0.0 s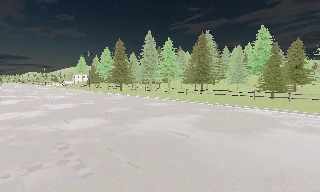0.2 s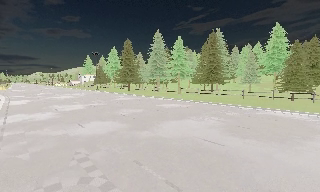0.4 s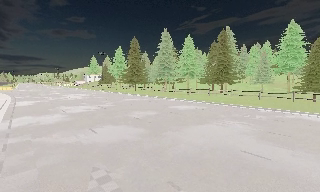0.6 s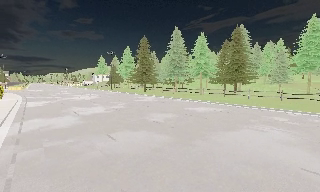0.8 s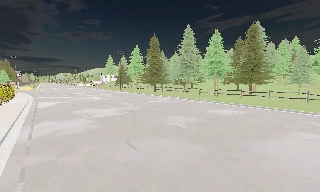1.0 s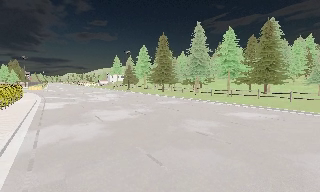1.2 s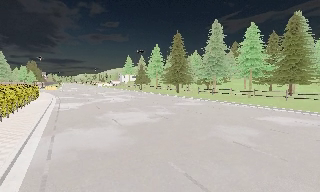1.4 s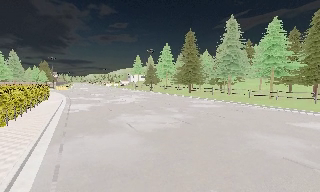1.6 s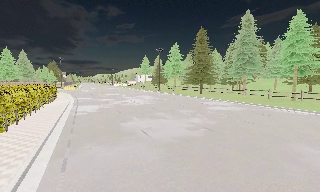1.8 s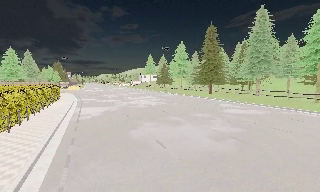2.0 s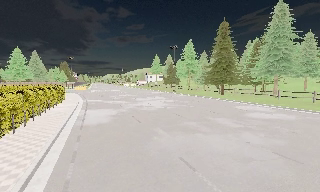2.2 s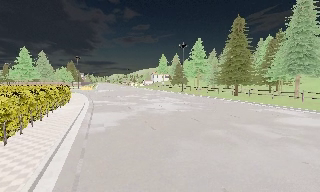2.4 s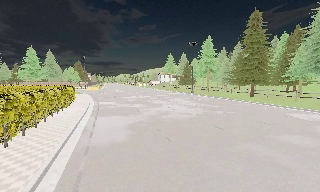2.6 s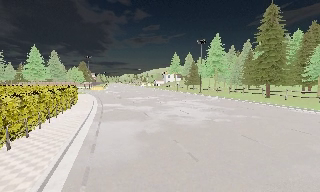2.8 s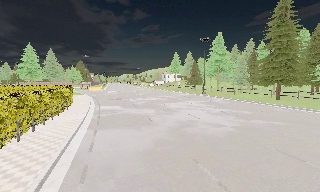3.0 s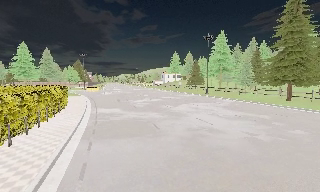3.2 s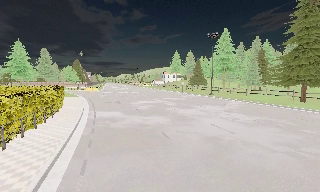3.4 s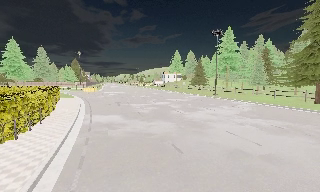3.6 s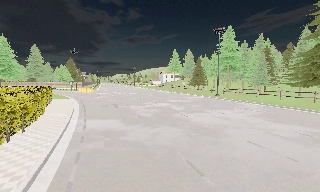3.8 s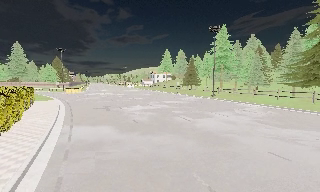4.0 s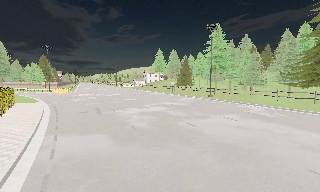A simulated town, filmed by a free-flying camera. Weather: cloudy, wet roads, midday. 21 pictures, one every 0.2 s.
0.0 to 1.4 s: The scene slides to the right, as the camera pans about 15 degrees to its left. It travels forward and to its left, about 11 m, so what stands in front looms larger.
1.4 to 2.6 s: The scene slides to the right, as the camera pans about 10 degrees to its left. It travels forward, about 11 m, so what stands in front looms larger.
2.6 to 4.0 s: The camera travels forward, about 12 m, so what stands in front looms larger.
The film runs forward here.
